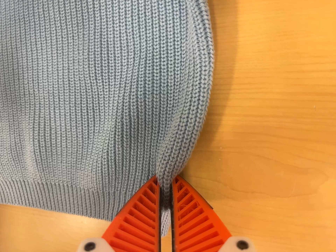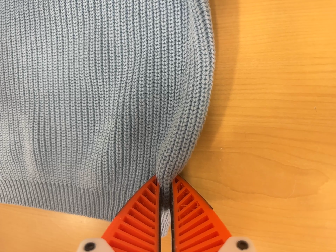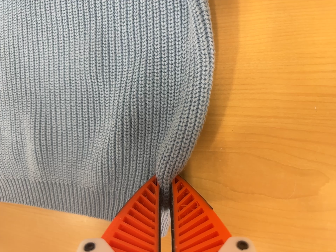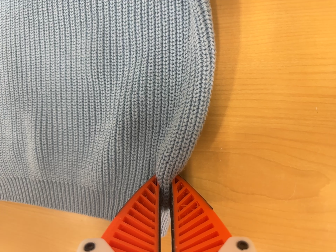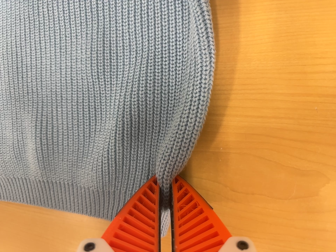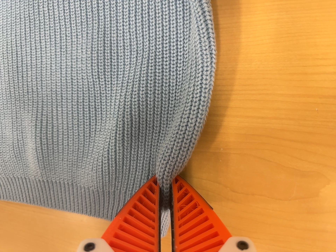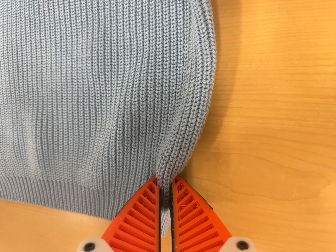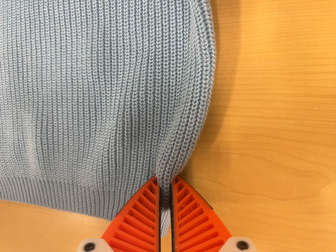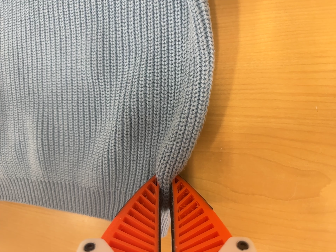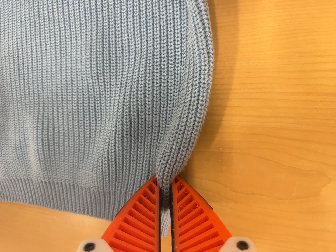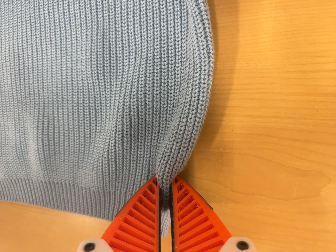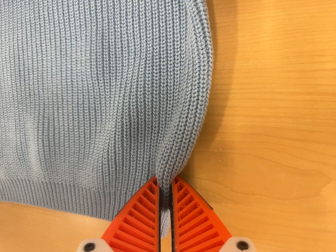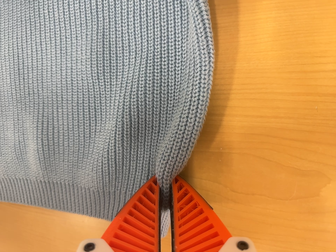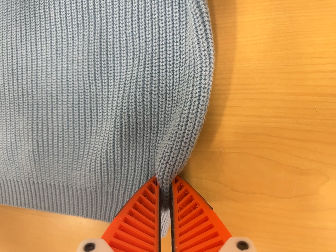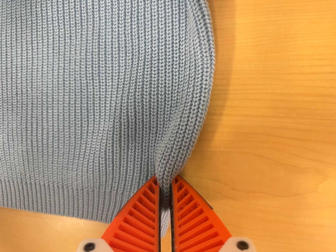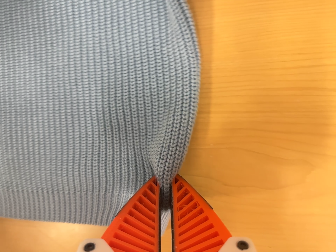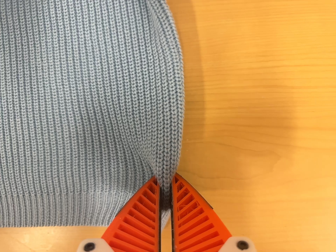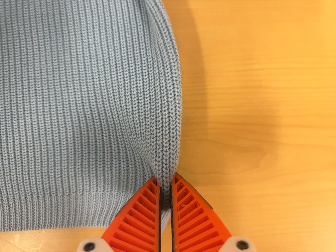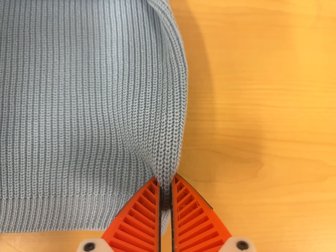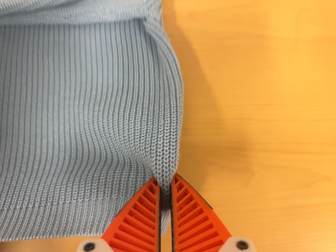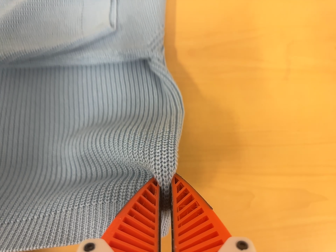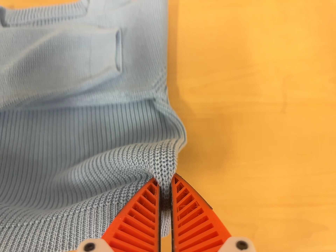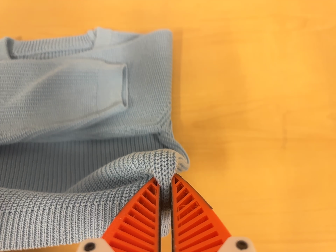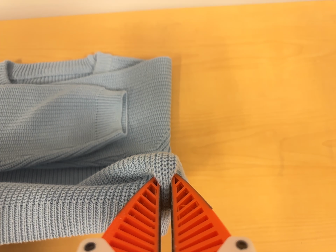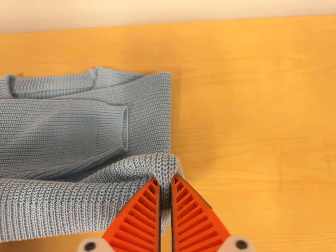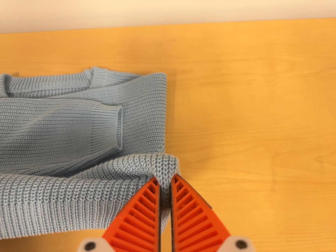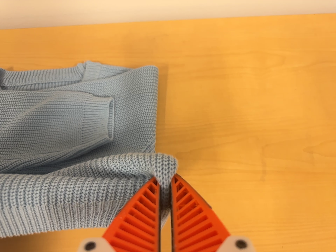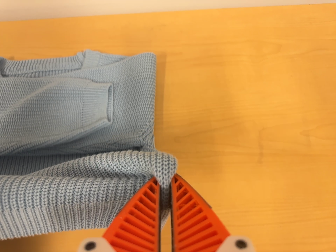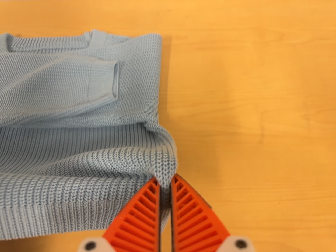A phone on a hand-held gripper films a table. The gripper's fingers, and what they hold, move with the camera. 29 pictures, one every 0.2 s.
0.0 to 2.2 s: The camera shifts only a little, or ends up much as it began.
2.2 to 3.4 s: The scene slides to the left, as the camera pans about 15 degrees to its right. Its aim tips toward the top of its view by about 10 degrees.
3.4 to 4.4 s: The camera travels backward, toward the top of its view and to its left, about 12 cm, so what stands in front gets smaller. Its aim tips toward the top of its view by about 20 degrees, and the scene shifts downward.
4.4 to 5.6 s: The camera travels toward the bottom of its view, about 5 cm.
The film runs forward here.
